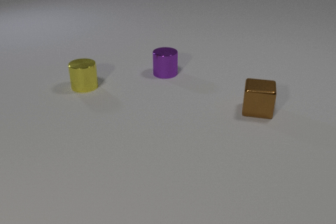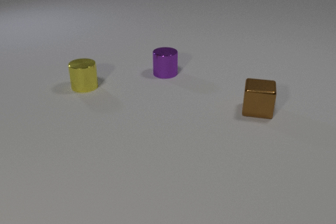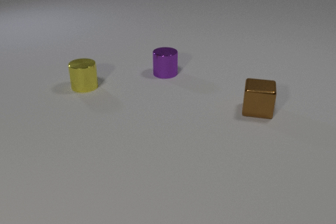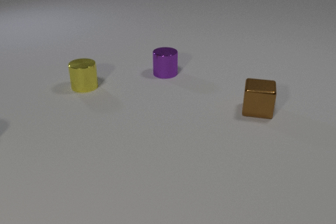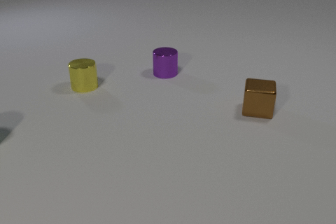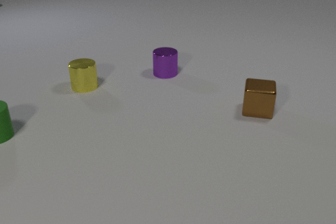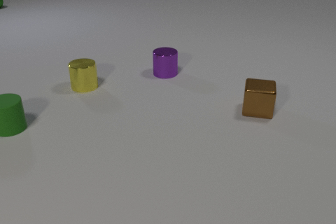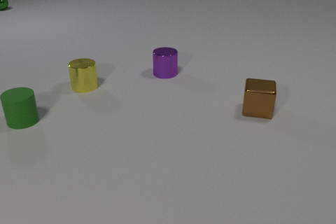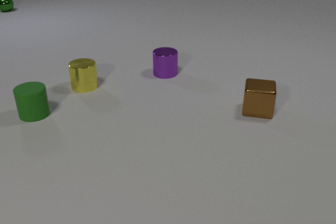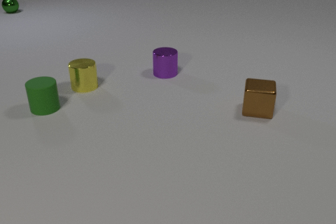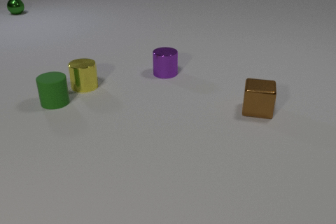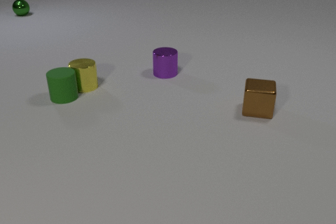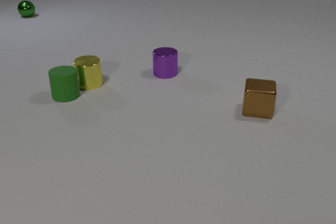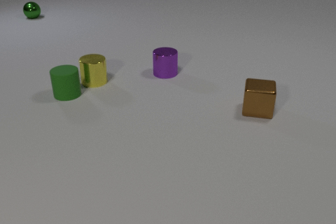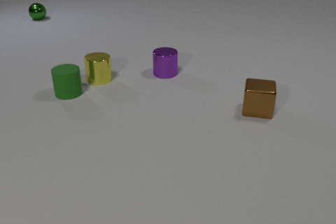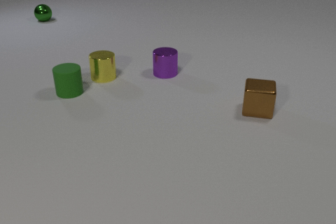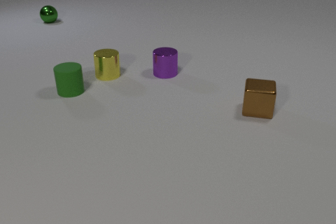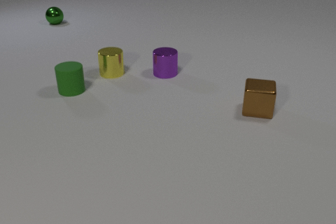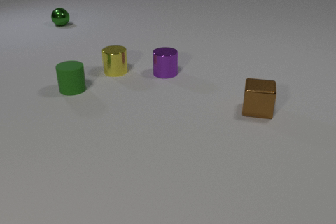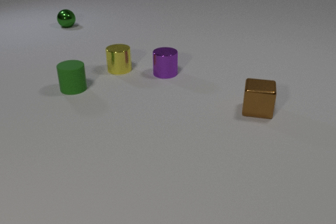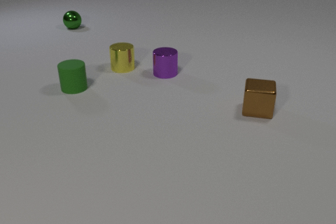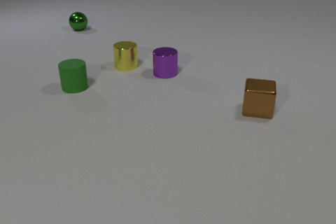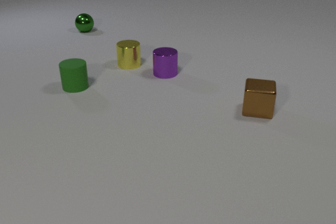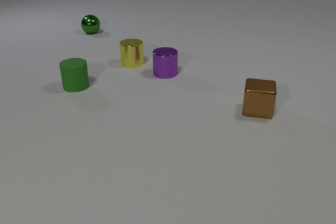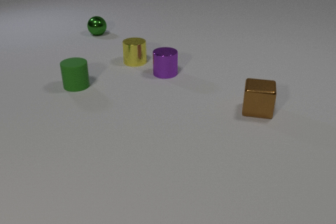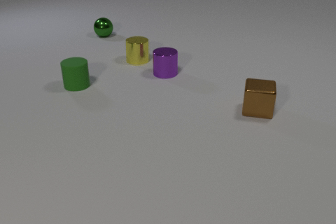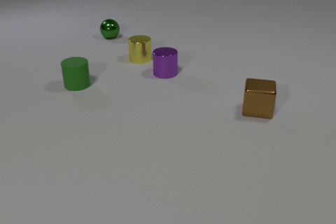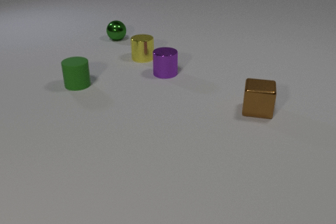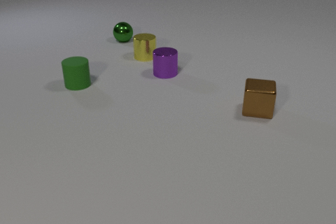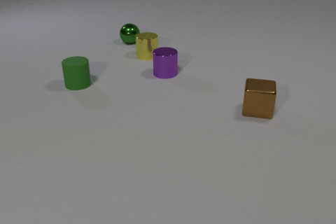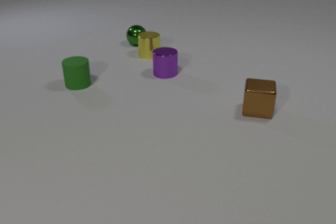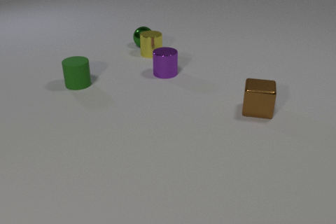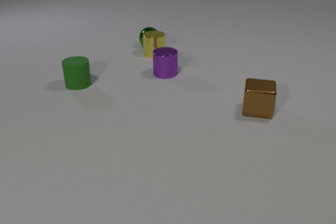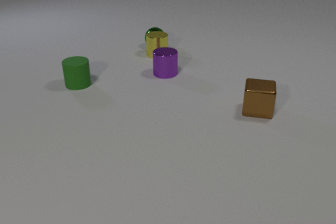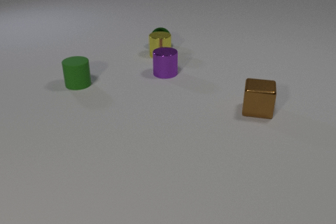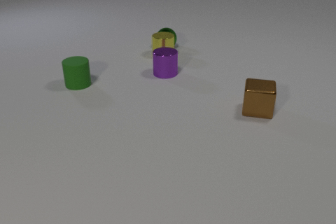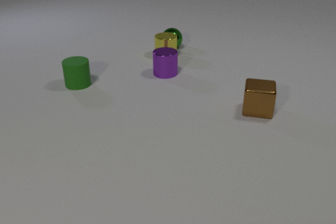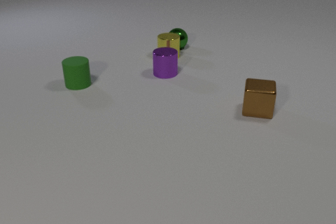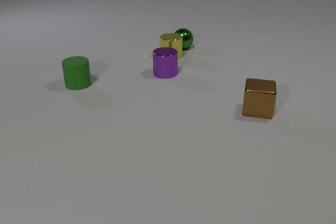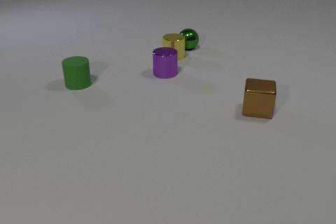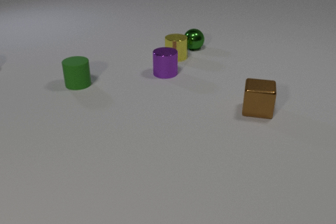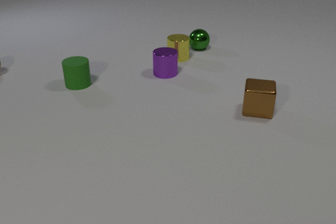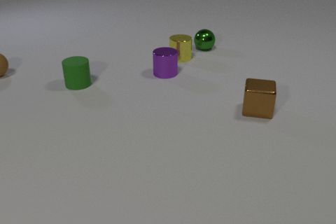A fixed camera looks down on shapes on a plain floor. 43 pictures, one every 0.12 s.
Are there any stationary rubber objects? no.
Are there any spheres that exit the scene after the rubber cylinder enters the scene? no.
How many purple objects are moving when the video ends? 0.
0.00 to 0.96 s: The green rubber cylinder comes in at the left edge, slides to the right and away from the camera. The green metal sphere comes in at the left edge, rolls toward the camera and to the right.
0.96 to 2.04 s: The green rubber cylinder slides away from the camera and to the right. The yellow metal cylinder slides to the right and away from the camera. The green metal sphere rolls toward the camera and to the right. The green rubber cylinder and the yellow metal cylinder collide.
2.04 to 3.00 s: The green rubber cylinder slides away from the camera and to the right. The yellow metal cylinder slides away from the camera and to the right. The green metal sphere rolls toward the camera and to the right.
3.00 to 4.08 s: The yellow metal cylinder slides to the right and away from the camera. The green metal sphere rolls to the right and toward the camera. The yellow metal cylinder and the green metal sphere collide.
4.08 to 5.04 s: The yellow metal cylinder slides to the right and toward the camera. The brown rubber sphere comes in at the left edge, rolls to the right and toward the camera. The green metal sphere rolls to the right.
